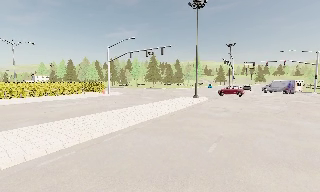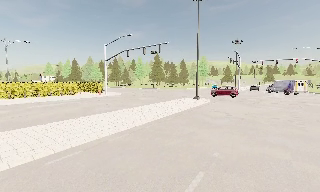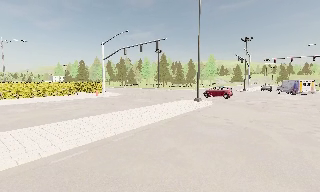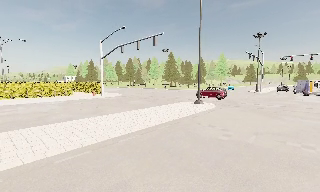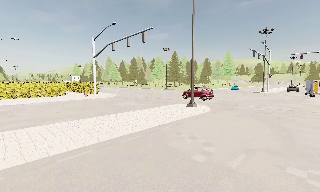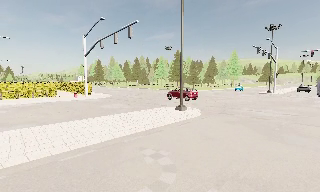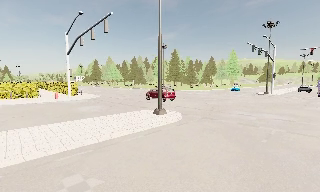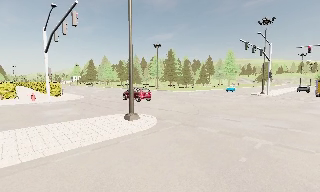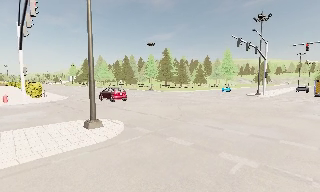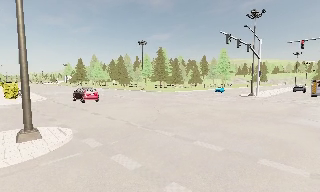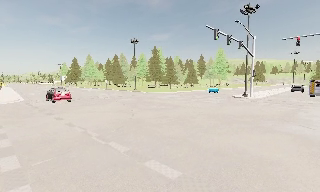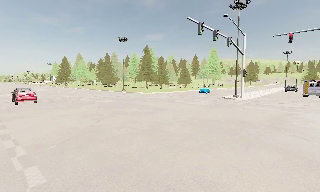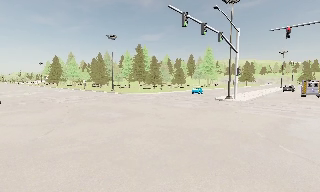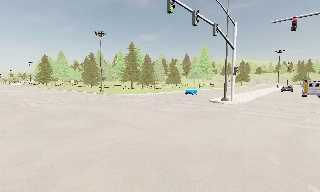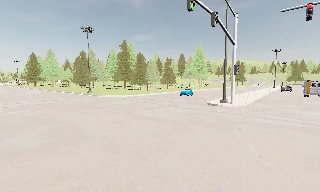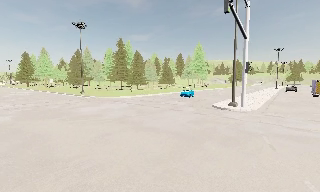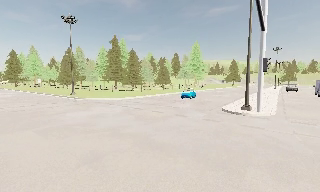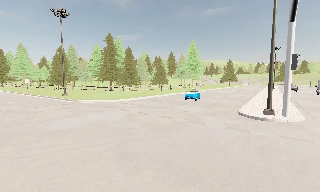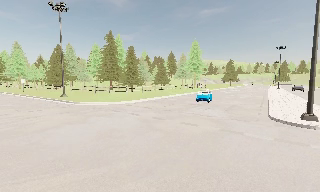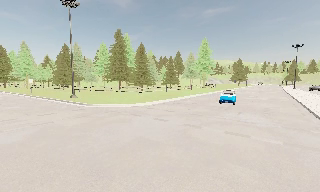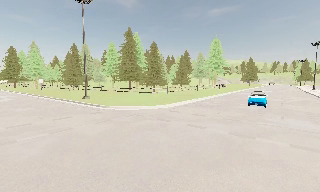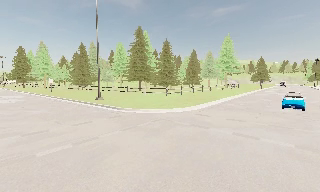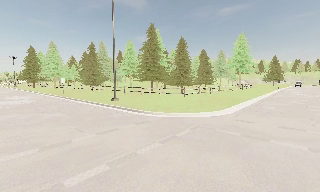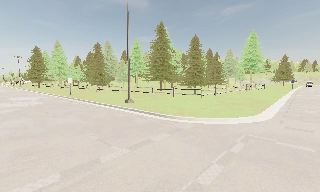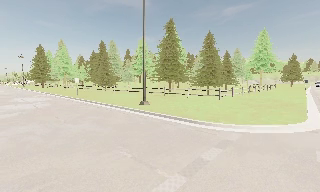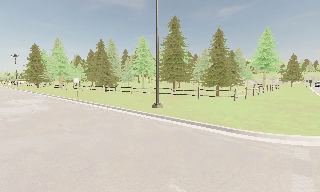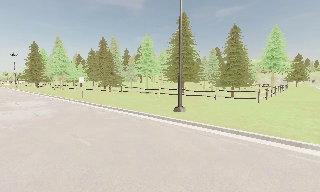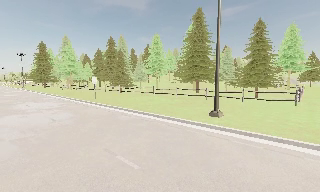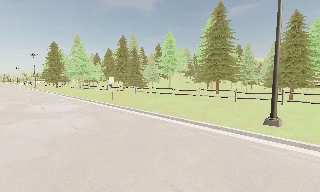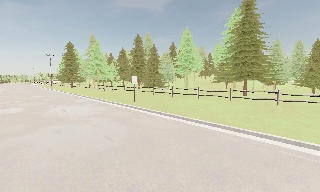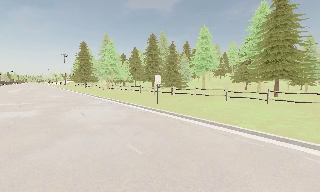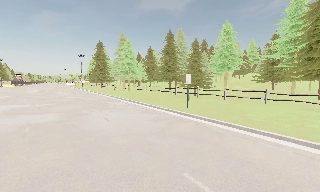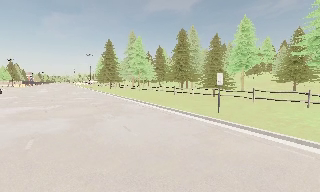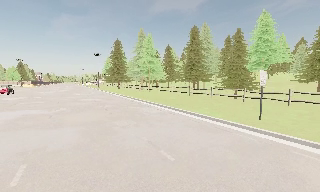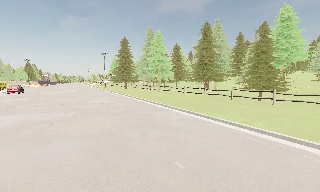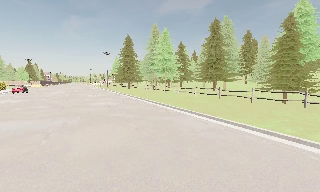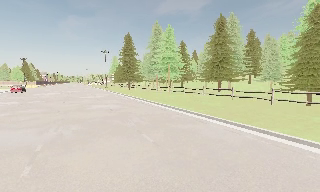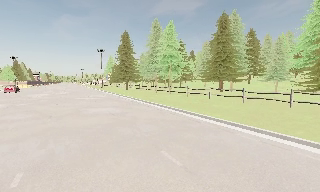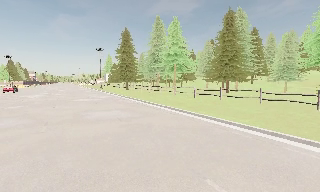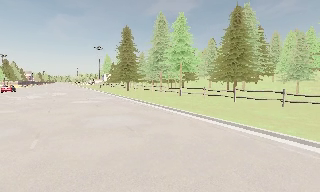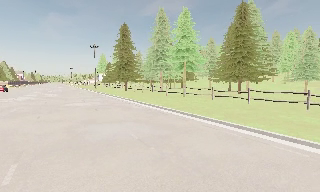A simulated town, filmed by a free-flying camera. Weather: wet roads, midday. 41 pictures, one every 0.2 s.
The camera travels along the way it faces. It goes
forward.
0.0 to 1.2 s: The camera pans to its left, which is counterclockwise from overhead, by about 15 degrees. It travels forward and to its right, about 13 m, so what stands in front looms larger.
1.2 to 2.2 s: The camera travels forward and to its right, about 10 m, so what stands in front looms larger.
2.2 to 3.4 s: The camera travels forward, about 12 m, so what stands in front looms larger.
3.4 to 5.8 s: The camera pans to its left, which is counterclockwise from overhead, by about 15 degrees. It travels to its left and forward, about 25 m, so close, fixed things drift to the right.
5.8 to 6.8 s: The camera pans to its left, which is counterclockwise from overhead, by about 15 degrees. It travels forward and to its left, about 11 m, so what stands in front looms larger.
6.8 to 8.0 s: The camera travels forward and to its left, about 12 m, so what stands in front looms larger.
The film runs forward here.
